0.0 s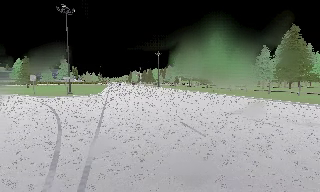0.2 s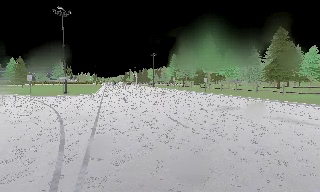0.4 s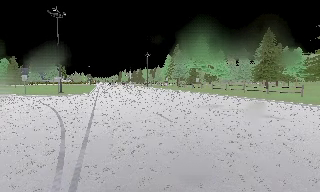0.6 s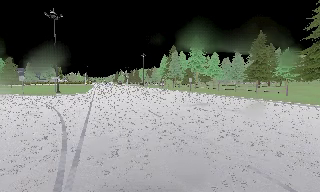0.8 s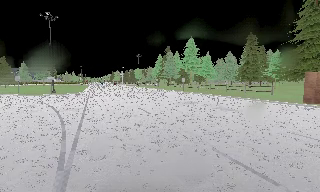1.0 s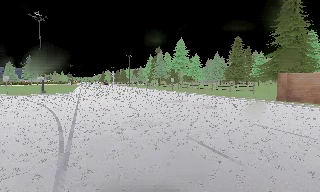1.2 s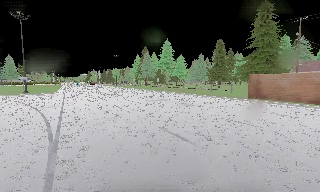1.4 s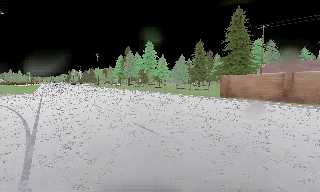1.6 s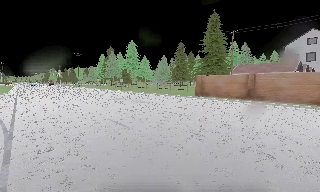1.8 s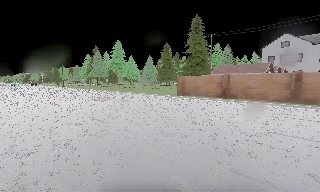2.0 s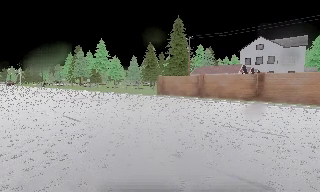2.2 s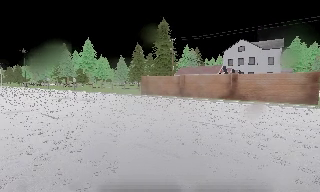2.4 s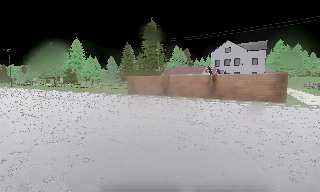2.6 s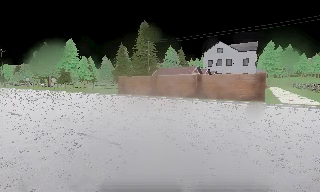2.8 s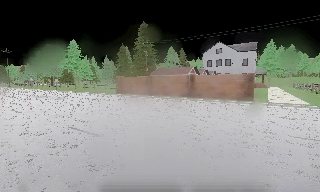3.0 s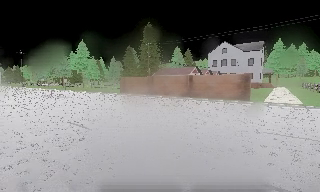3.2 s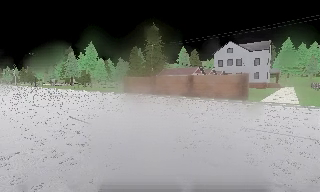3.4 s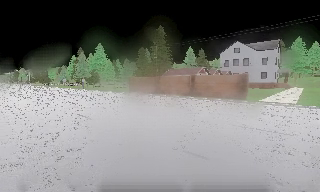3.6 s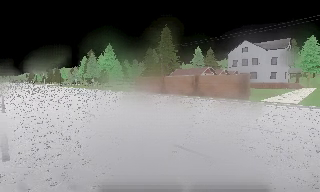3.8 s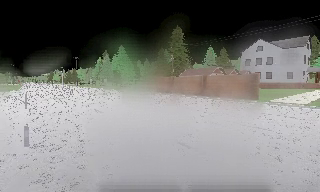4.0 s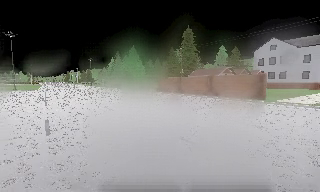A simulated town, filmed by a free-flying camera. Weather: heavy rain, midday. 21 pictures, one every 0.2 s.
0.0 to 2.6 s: The camera pans to its right, which is clockwise from overhead, by about 40 degrees. It travels backward and to its right, about 13 m.
2.6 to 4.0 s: The camera pans to its left, which is counterclockwise from overhead, by about 20 degrees. It travels to its right and backward, about 6 m.
The film runs backward here.
